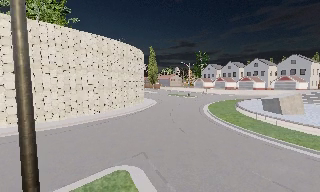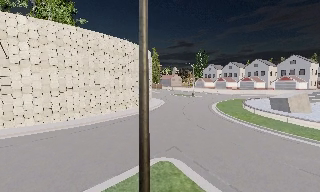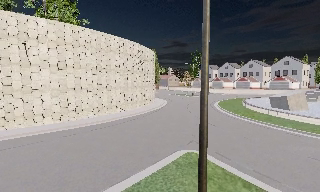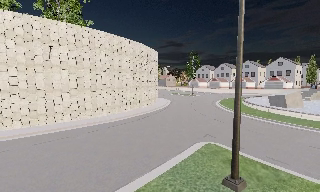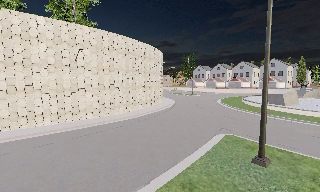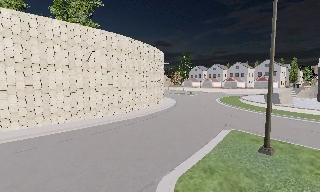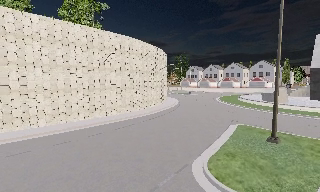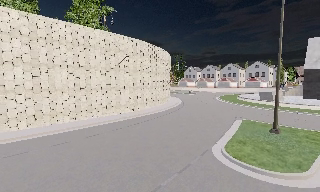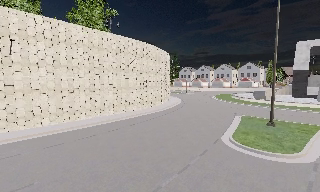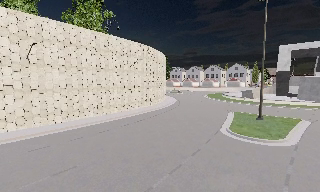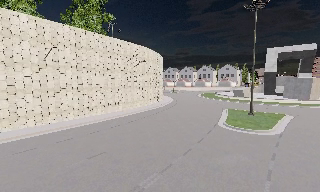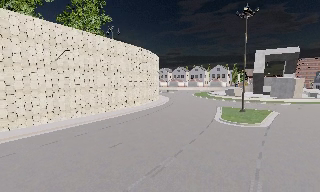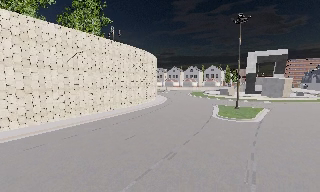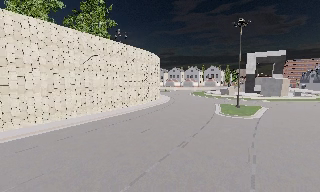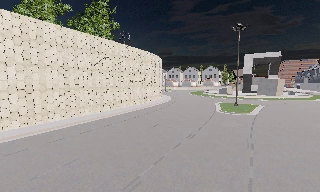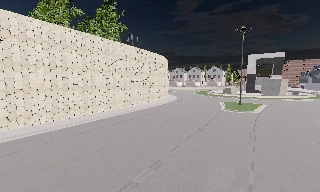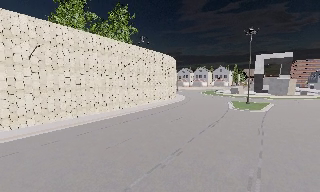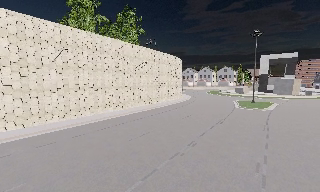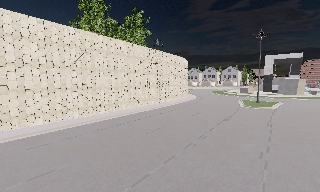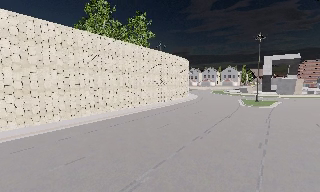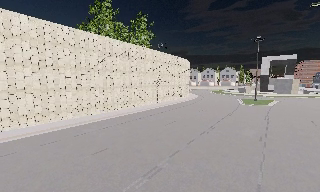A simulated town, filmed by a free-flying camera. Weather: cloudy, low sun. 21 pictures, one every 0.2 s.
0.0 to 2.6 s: The camera pans to its right, which is clockwise from overhead, by about 25 degrees. It travels to its left and backward, about 25 m, so close, fixed things drift to the right.
2.6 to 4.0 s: The camera travels backward and to its left, about 10 m, so what stands in front gets smaller.
The film runs backward here.
